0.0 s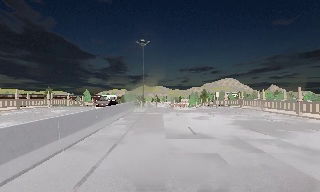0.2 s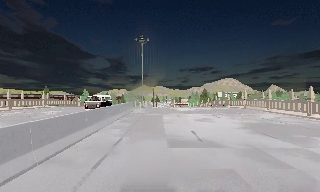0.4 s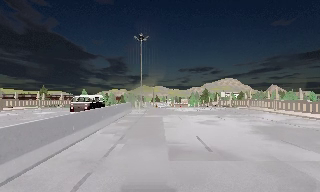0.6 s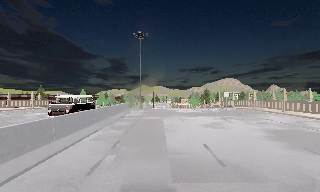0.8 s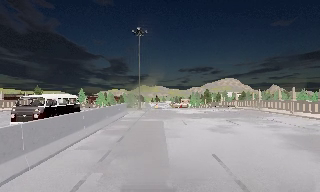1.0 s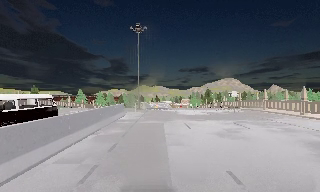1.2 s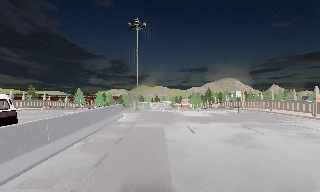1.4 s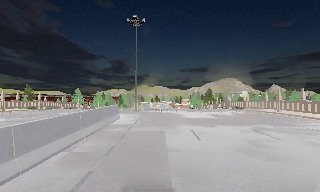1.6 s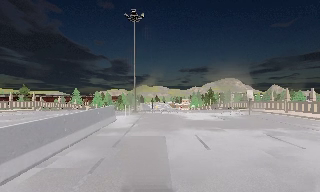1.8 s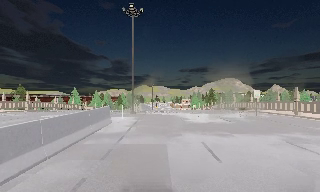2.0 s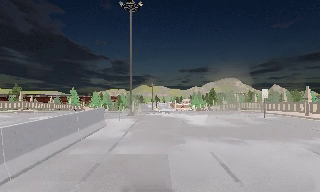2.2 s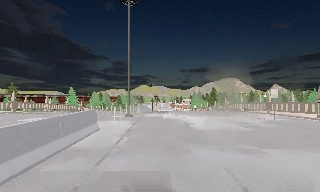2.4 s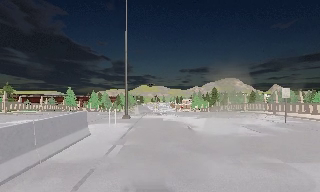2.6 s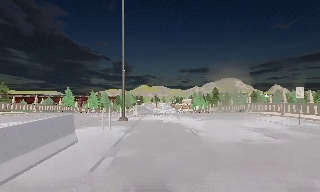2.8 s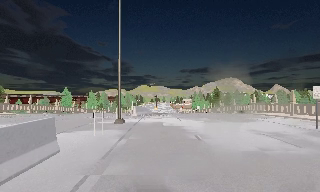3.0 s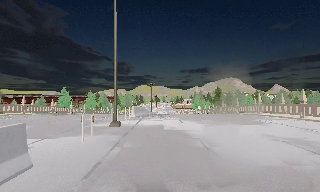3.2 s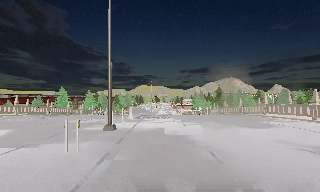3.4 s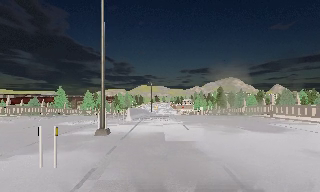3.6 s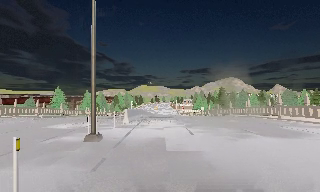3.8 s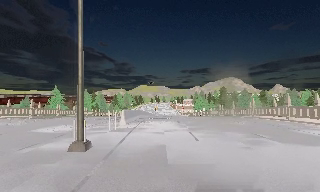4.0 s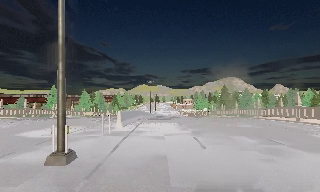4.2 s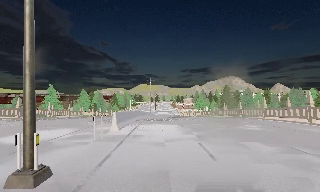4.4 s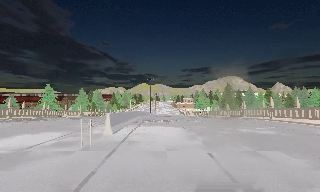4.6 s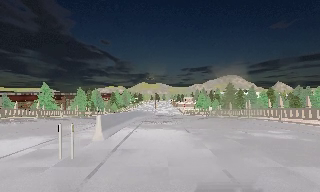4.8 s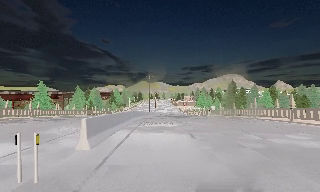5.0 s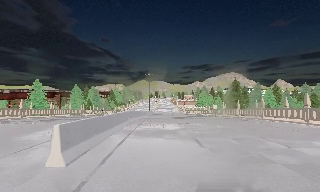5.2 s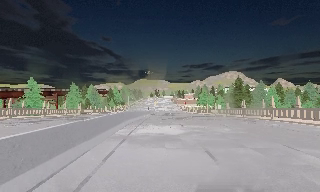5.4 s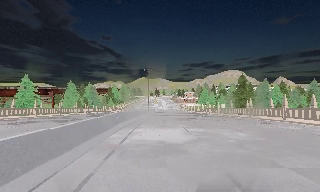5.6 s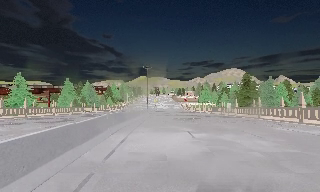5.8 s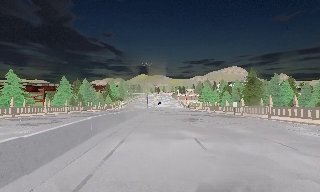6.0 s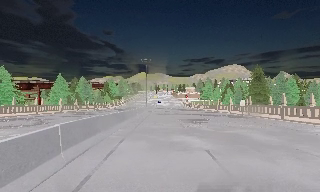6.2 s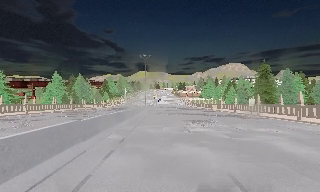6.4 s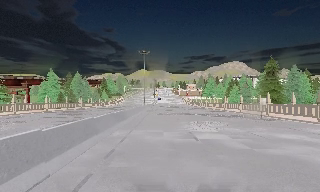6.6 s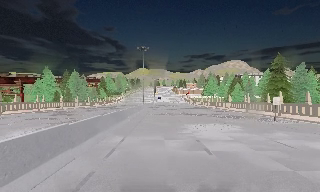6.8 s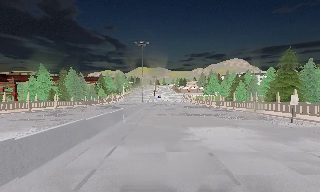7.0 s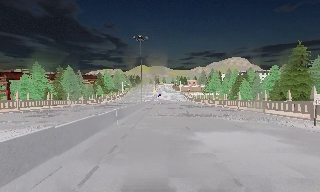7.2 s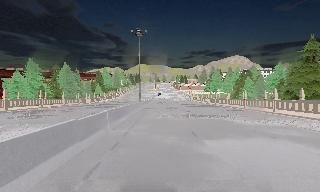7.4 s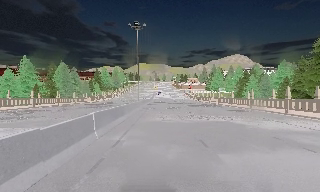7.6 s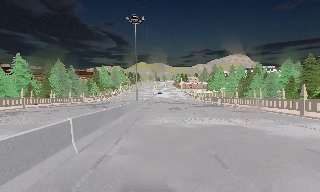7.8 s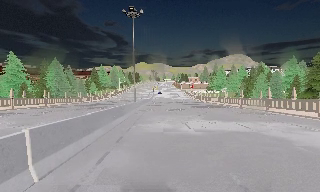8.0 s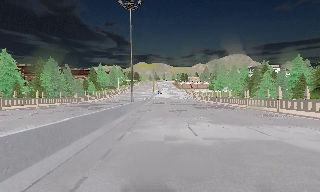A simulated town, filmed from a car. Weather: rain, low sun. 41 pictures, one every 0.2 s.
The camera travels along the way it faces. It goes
forward.
0.0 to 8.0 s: The camera travels forward, about 60 m, so what stands in front looms larger. It gains speed.
The film runs forward here.
